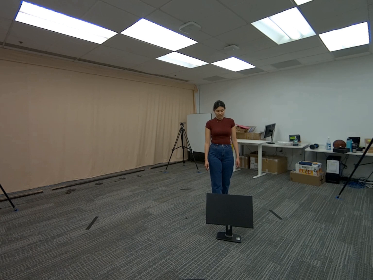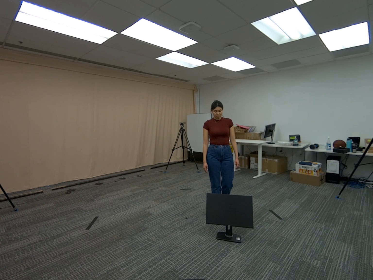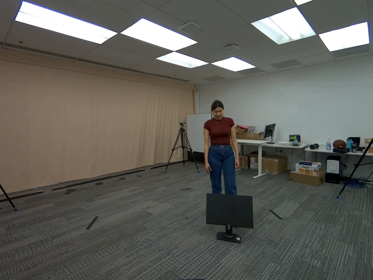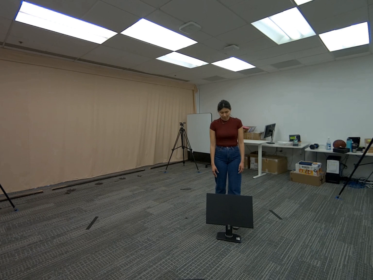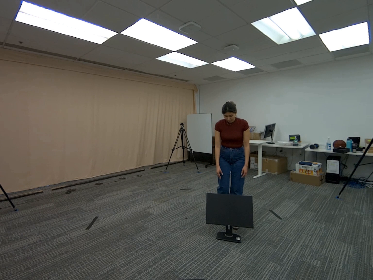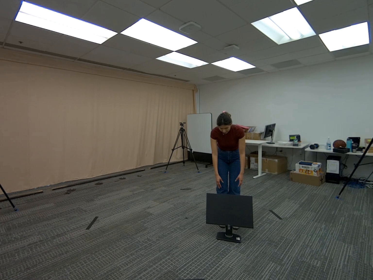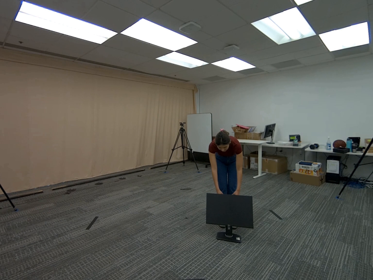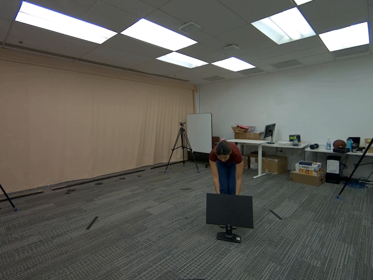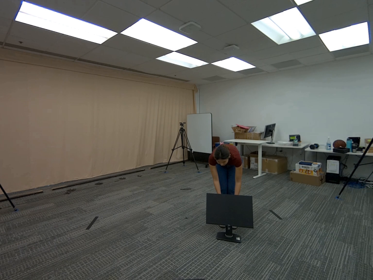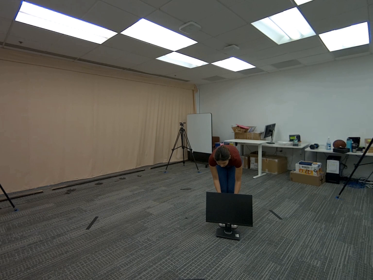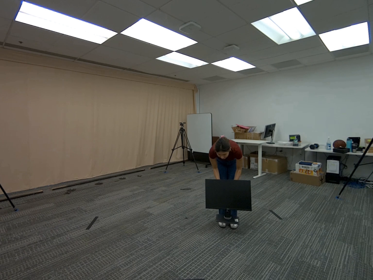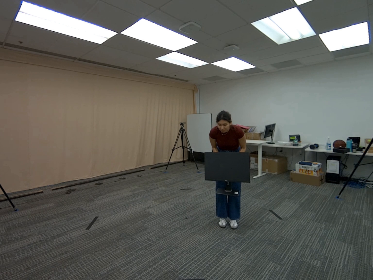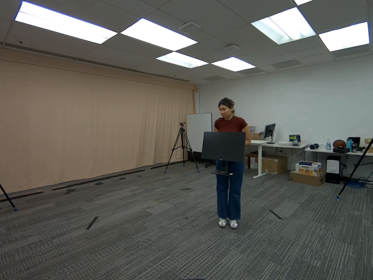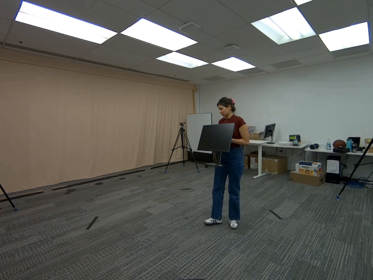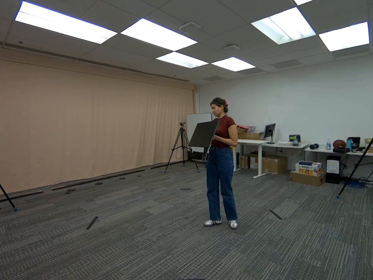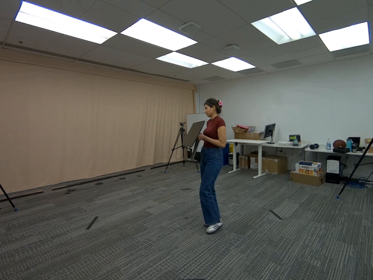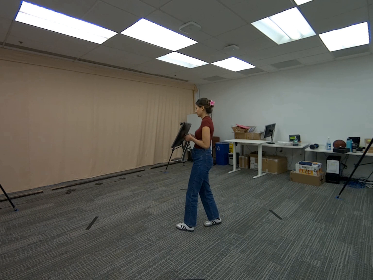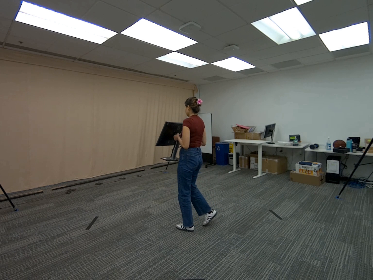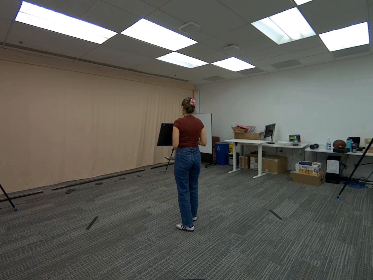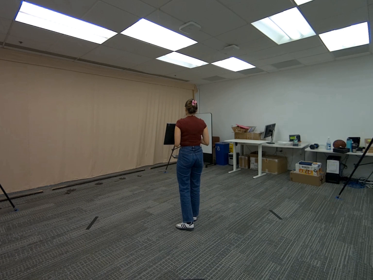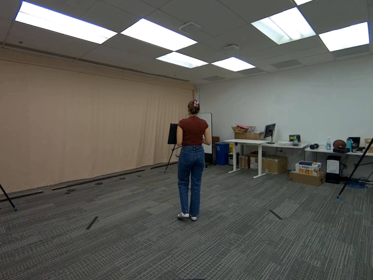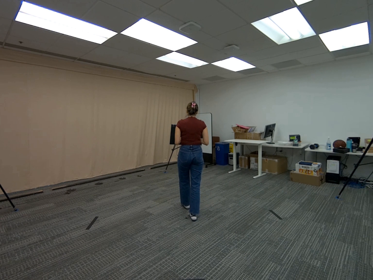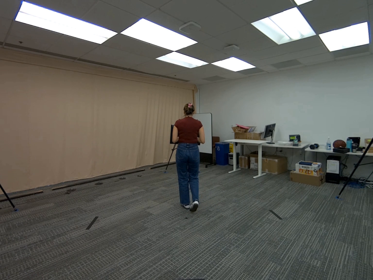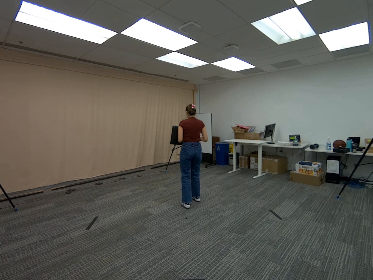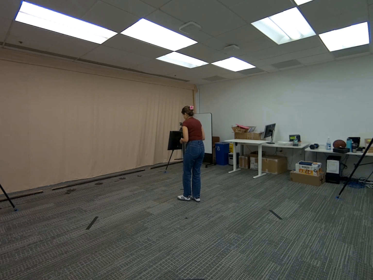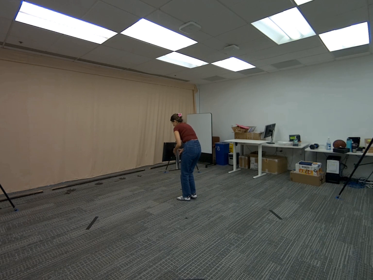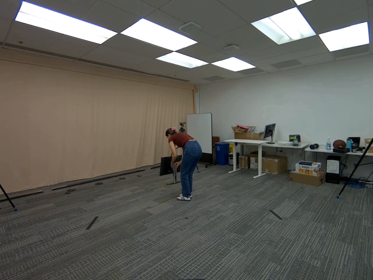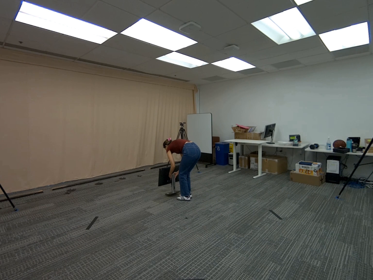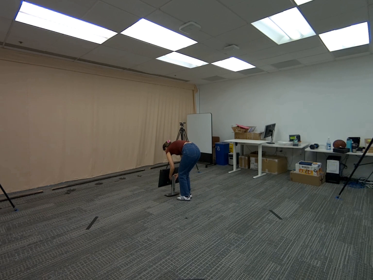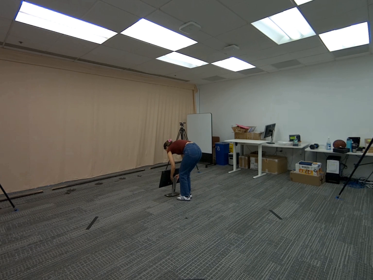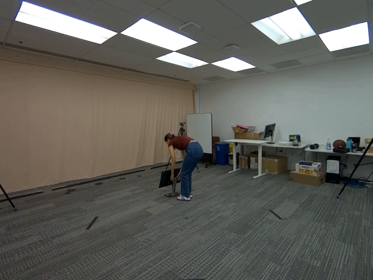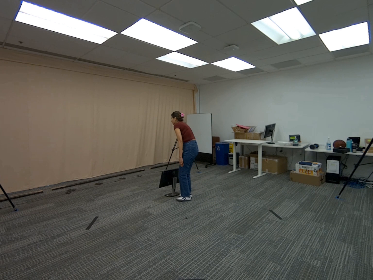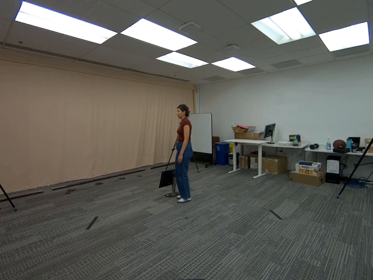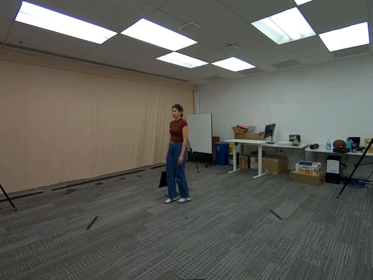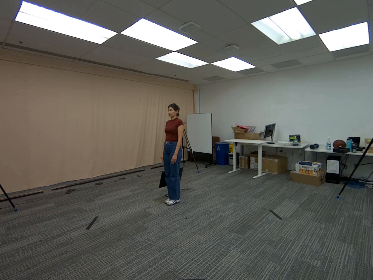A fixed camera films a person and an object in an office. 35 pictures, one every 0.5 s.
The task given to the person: Walk over to the monitor on the ground and lift the monitor and place back on the ground.
